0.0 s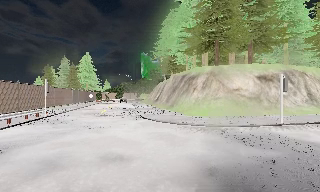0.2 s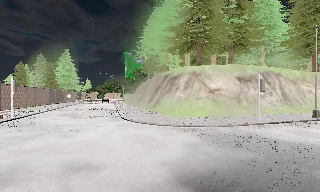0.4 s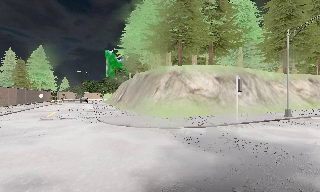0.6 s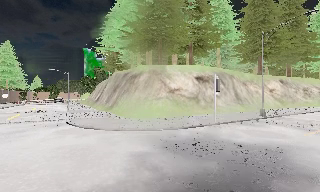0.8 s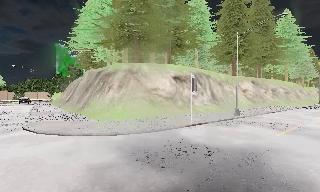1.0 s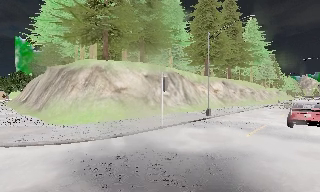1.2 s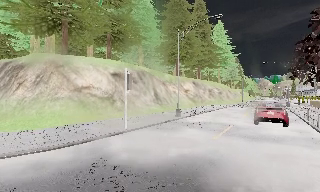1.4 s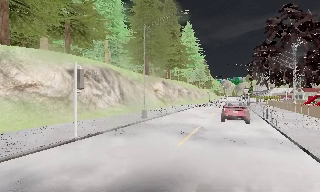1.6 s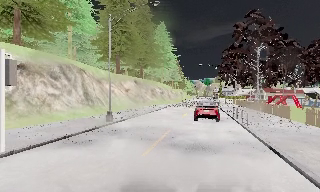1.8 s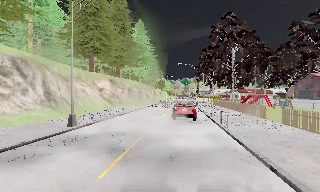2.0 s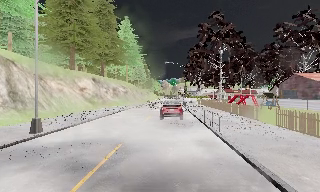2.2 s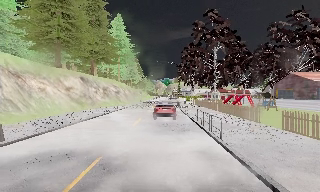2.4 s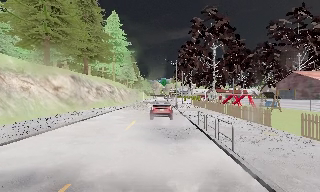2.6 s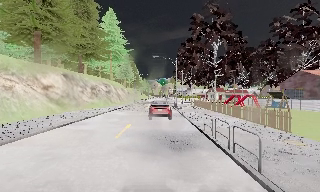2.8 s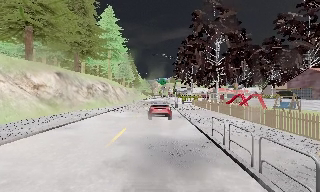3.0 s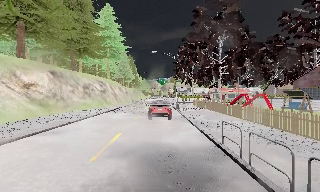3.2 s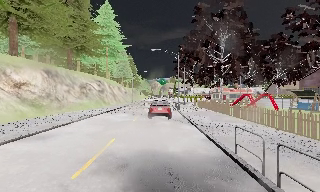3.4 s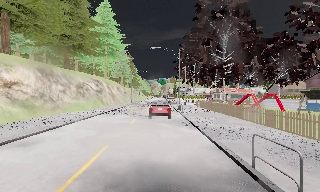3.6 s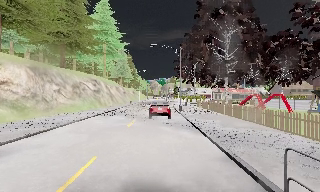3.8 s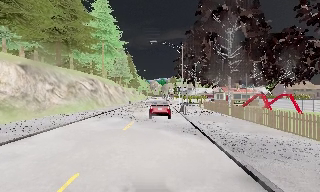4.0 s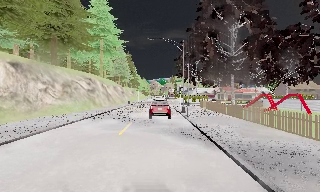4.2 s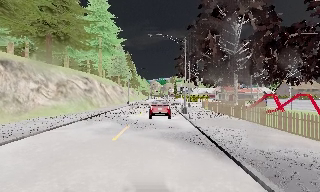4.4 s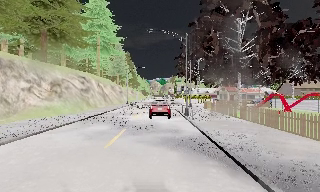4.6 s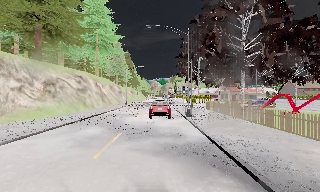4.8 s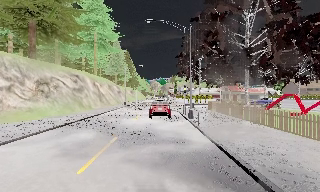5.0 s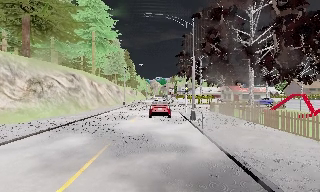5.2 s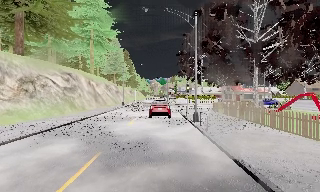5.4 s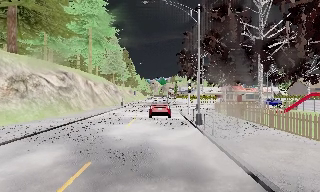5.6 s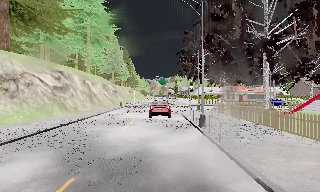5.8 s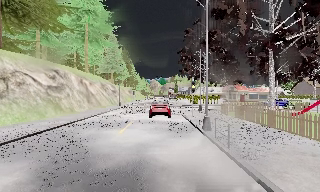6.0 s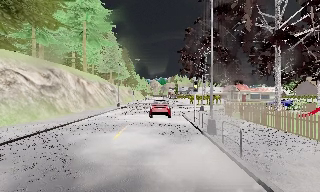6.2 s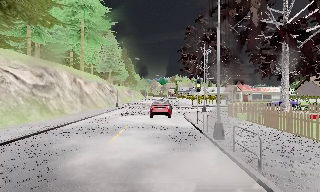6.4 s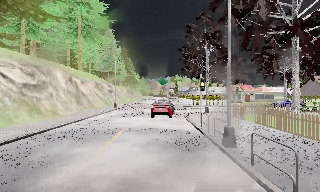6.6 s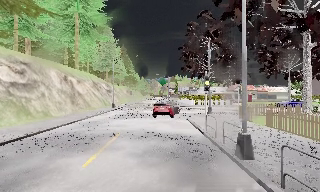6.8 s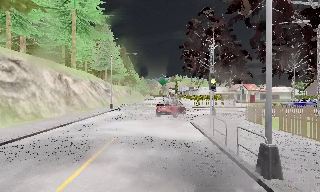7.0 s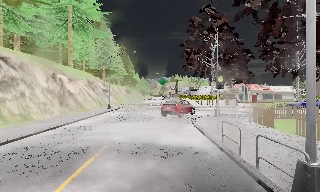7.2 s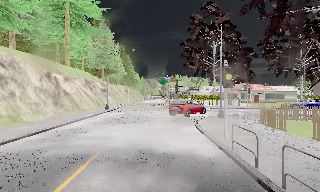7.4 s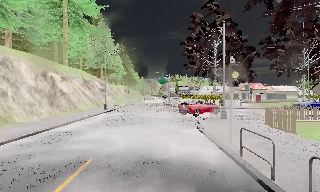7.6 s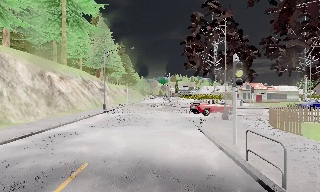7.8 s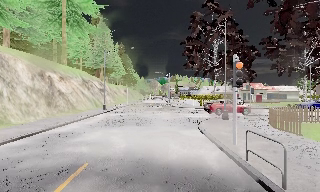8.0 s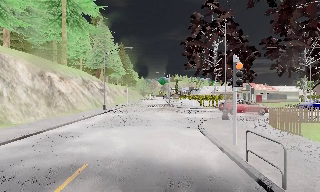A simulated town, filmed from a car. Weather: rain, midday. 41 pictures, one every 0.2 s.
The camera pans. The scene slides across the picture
to the left.
The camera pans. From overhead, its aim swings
clockwise.
0.0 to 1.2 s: The scene slides to the left, as the camera pans about 45 degrees to its right. It travels forward and to its right, about 5 m. It gains speed.
1.2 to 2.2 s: The camera swings to its right by about 35 degrees, and the scene slides to the left. It travels forward, about 6 m.
2.2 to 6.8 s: The camera travels forward, about 25 m, so what stands in front looms larger.
6.8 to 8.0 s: The camera travels forward, about 2.5 m, so what stands in front looms larger. It loses speed.
The film runs forward here.
